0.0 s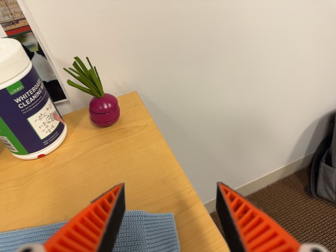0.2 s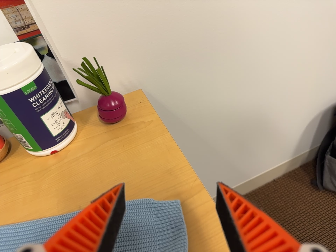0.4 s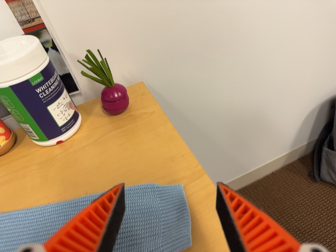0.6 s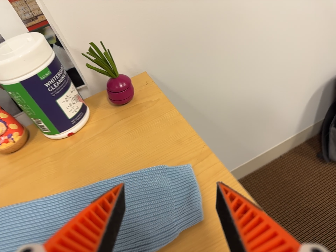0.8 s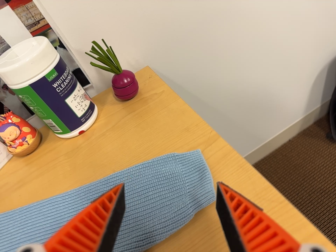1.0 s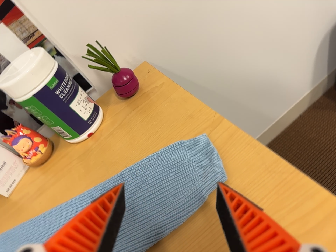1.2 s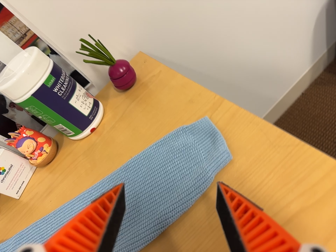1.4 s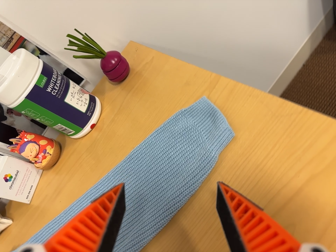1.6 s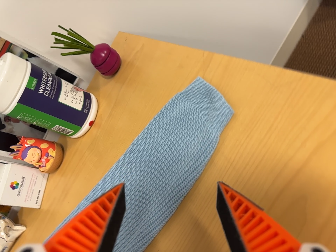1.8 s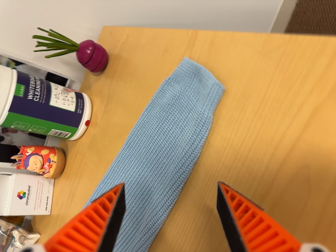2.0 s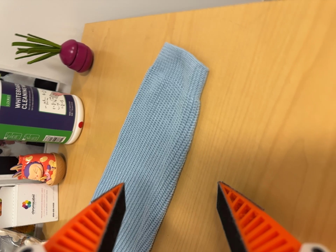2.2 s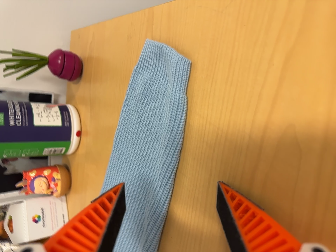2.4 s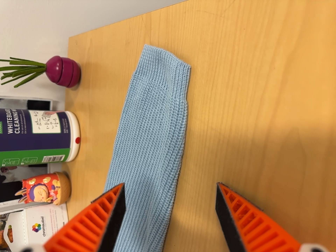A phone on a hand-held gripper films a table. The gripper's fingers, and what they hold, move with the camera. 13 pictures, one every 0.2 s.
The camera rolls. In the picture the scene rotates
counterclockwise.
The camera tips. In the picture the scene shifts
upward.
0.0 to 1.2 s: The camera travels toward the bottom of its view and backward, about 9 cm, so close, fixed things drift upward. It rolls about its line of sight by about 25 degrees, and the scene rotates counterclockwise.
1.2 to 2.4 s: The camera travels to its right and forward, about 10 cm. It rolls about its line of sight by about 40 degrees, and the scene rotates counterclockwise.
The film runs forward here.
